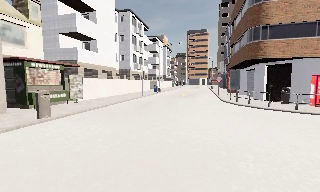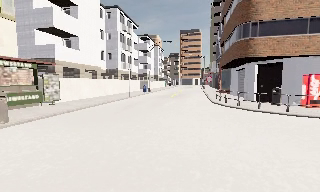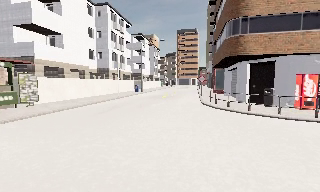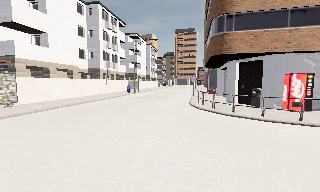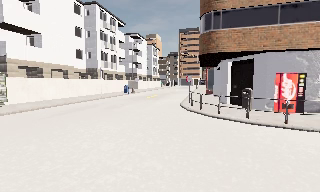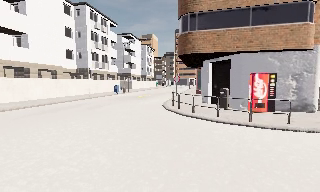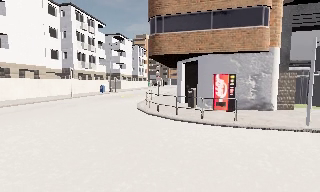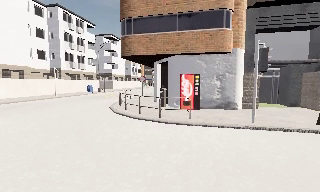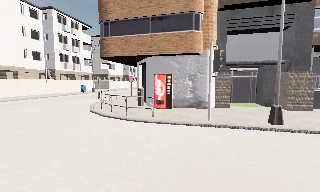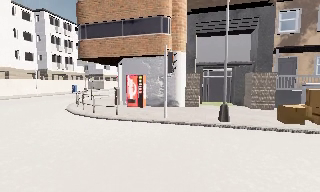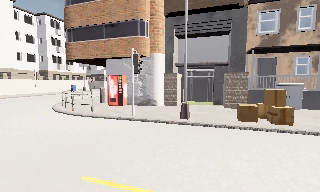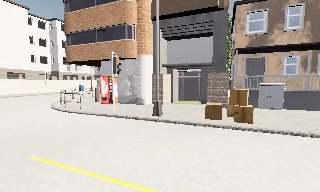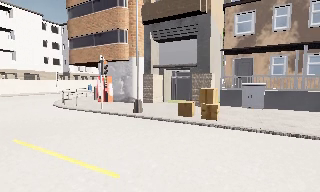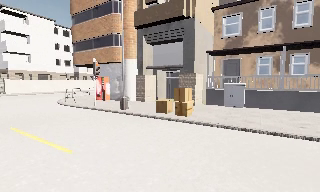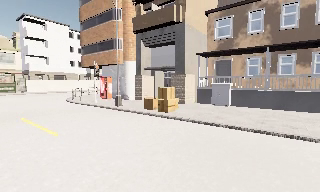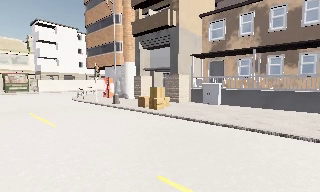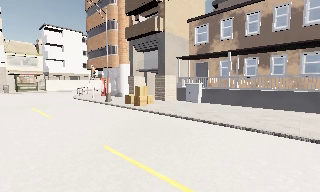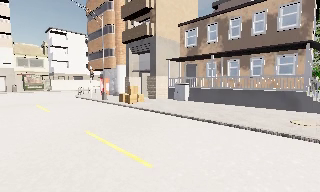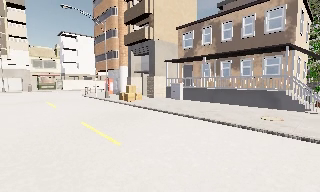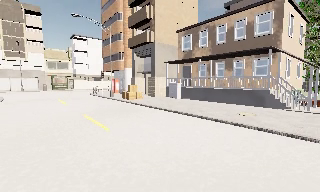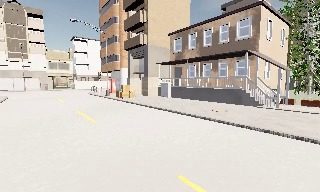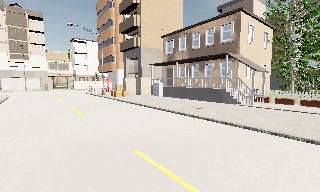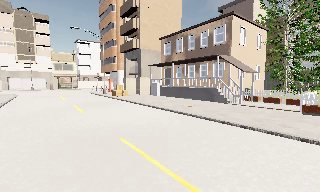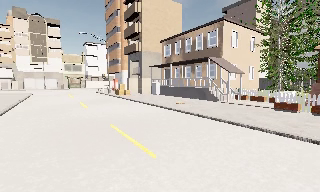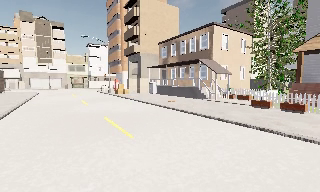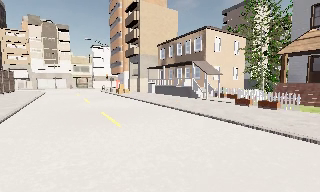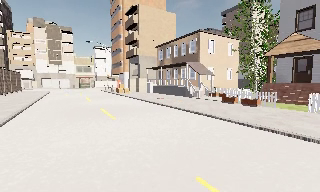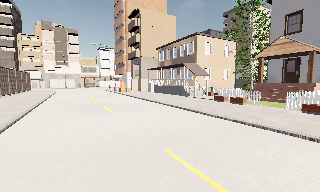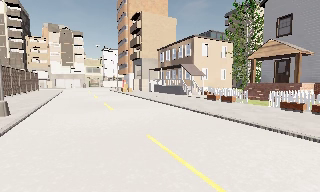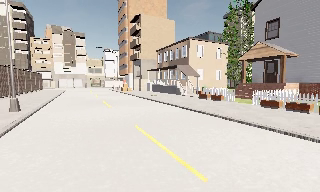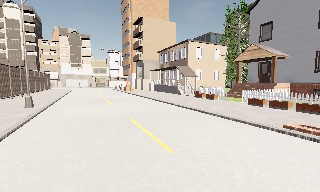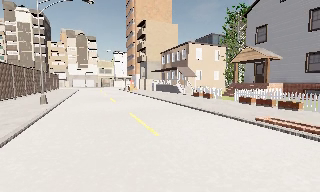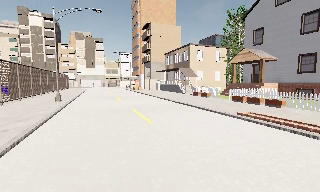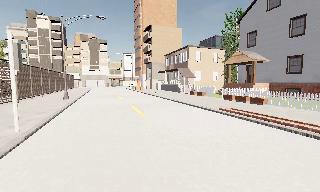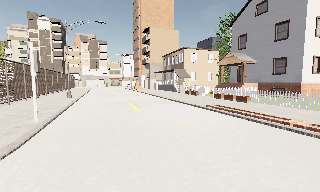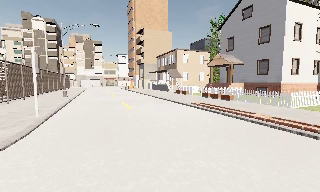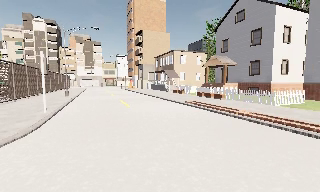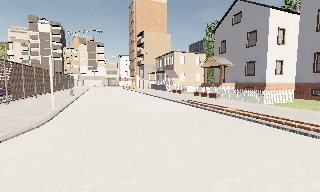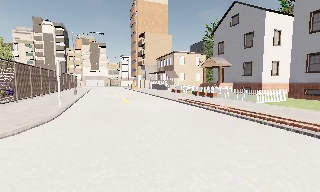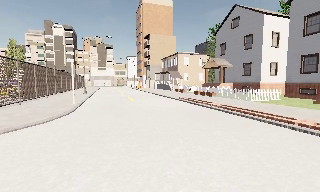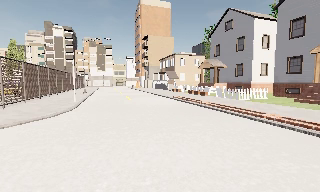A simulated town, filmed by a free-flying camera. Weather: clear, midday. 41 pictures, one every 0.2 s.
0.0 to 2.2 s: The camera travels to its right, about 16 m, so close, fixed things drift to the left. It gains speed.
2.2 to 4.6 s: The camera pans to its left, which is counterclockwise from overhead, by about 35 degrees. It travels to its right and backward, about 19 m, so close, fixed things drift to the left.
4.6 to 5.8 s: The camera travels backward and to its right, about 8 m, so what stands in front gets smaller.
5.8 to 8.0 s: The camera travels backward, about 13 m, so what stands in front gets smaller.
The film runs forward here.
